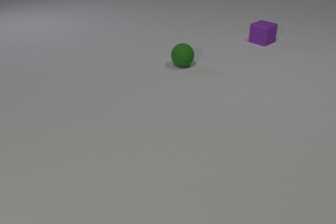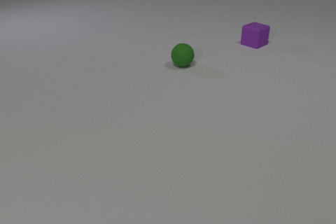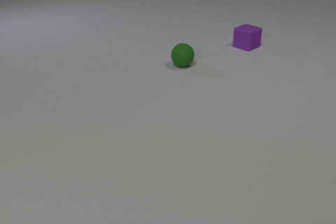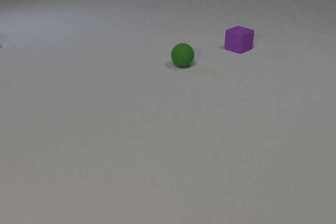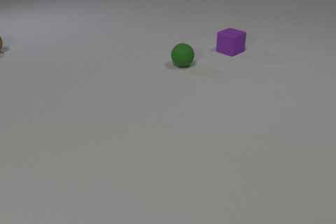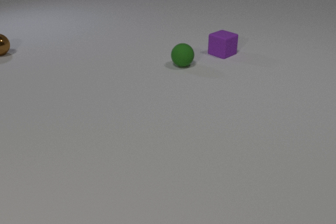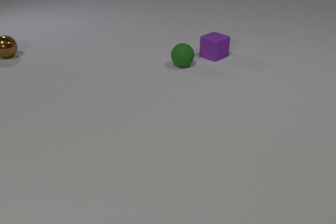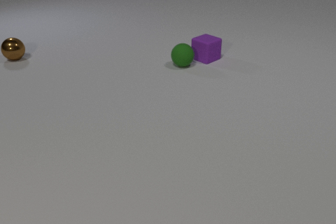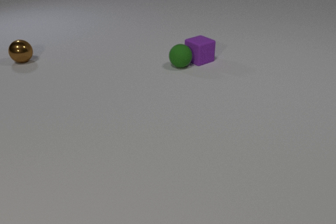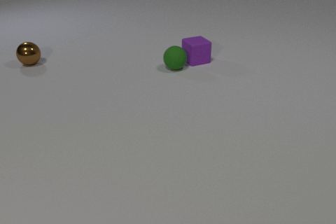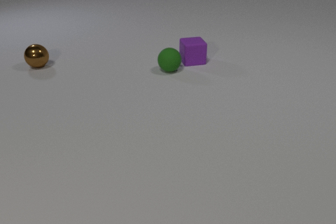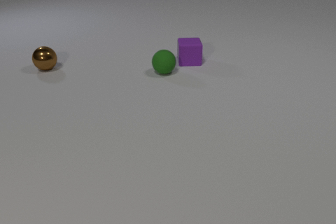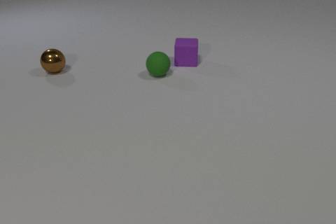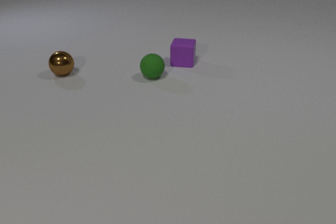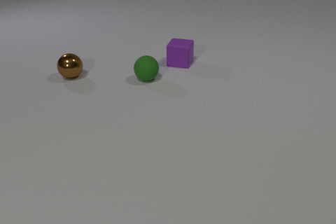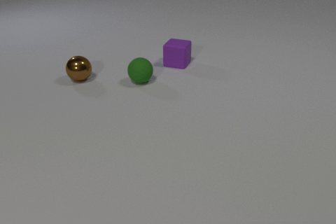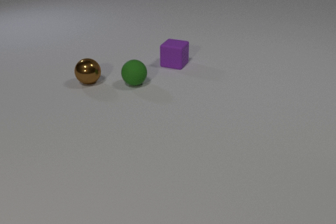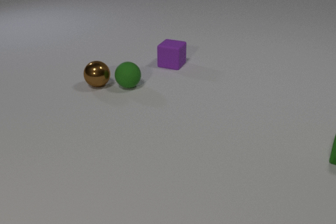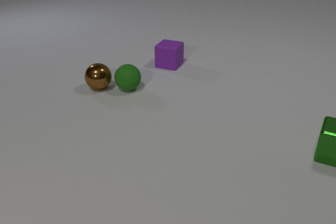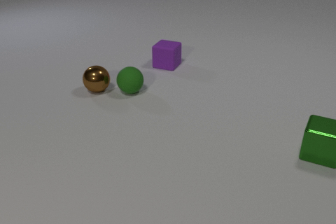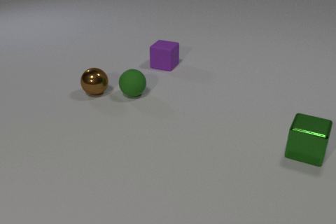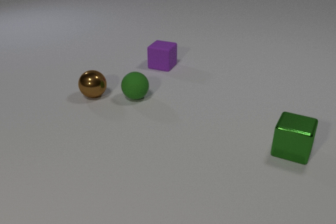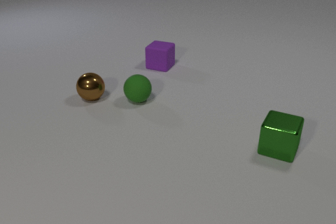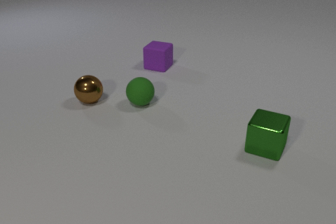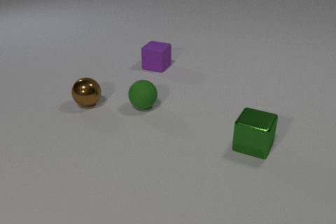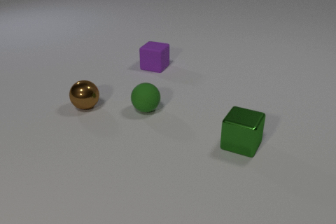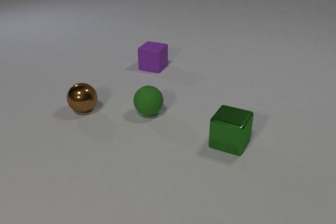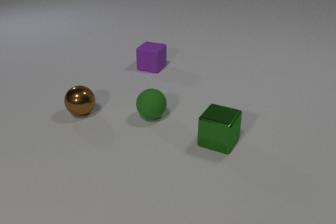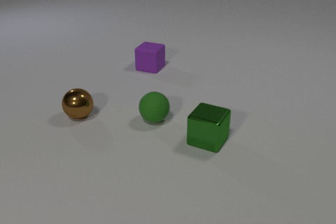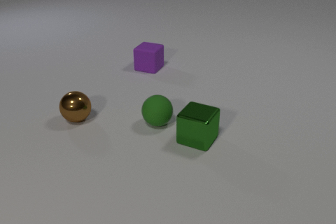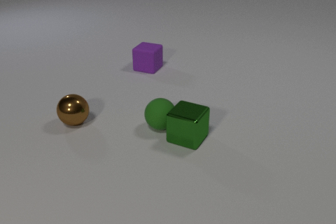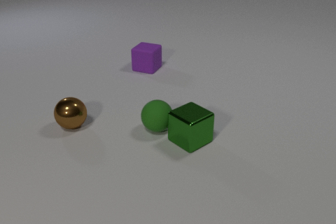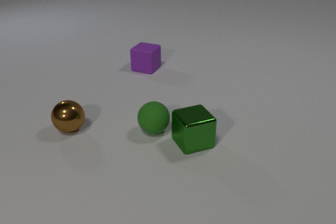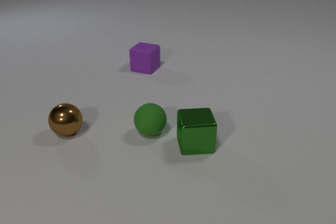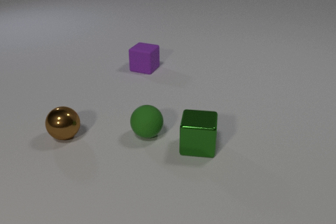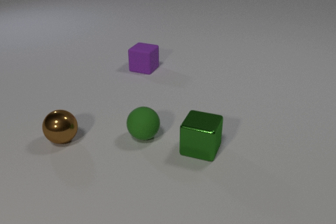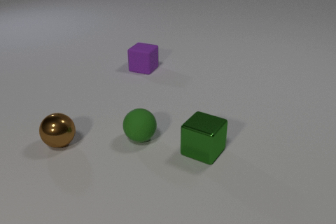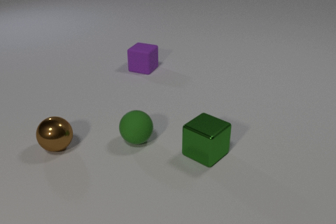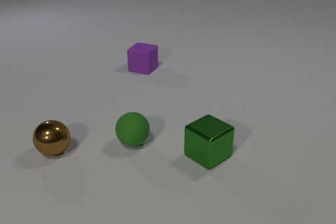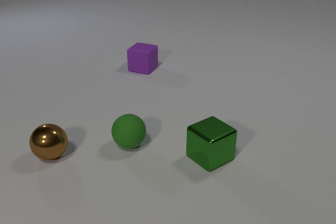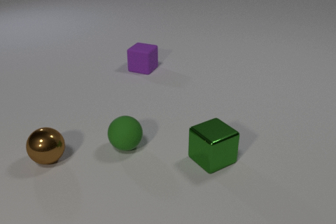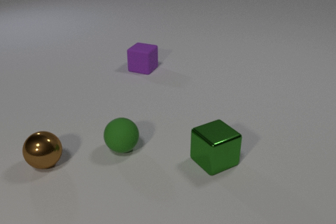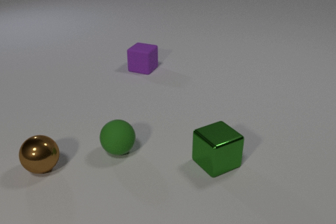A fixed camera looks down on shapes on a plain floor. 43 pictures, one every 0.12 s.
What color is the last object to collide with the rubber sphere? green.
Are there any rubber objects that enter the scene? no.
What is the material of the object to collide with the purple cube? rubber.
0.00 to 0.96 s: The purple rubber cube slides toward the camera and to the left. The brown metal sphere comes in at the left edge, rolls toward the camera and to the right. The purple rubber cube and the green rubber sphere collide.
0.96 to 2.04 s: The purple rubber cube slides to the left and toward the camera, spins clockwise seen from above by about 60 degrees, its near face sliding to the left. The green rubber sphere rolls to the left and toward the camera. The brown metal sphere rolls toward the camera and to the right. The green metal cube comes in at the right edge.
2.04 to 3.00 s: The purple rubber cube slides to the left. The green rubber sphere rolls toward the camera. The brown metal sphere rolls toward the camera. The green metal cube slides to the left. The green rubber sphere and the brown metal sphere collide.
3.00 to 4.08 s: The purple rubber cube slides to the left. The green rubber sphere rolls toward the camera. The brown metal sphere rolls toward the camera and to the left. The green metal cube slides to the left, spins so that its near face slides to the left, clockwise seen from above. The green rubber sphere and the green metal cube collide.
4.08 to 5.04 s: The green rubber sphere rolls to the left and toward the camera. The brown metal sphere rolls toward the camera and to the left. The green metal cube slides toward the camera and to the right, spins so that its near face slides to the left, clockwise seen from above.
